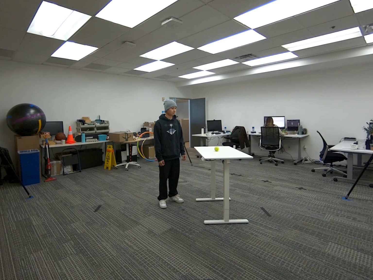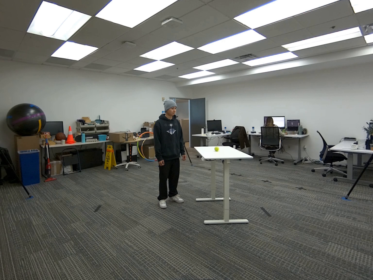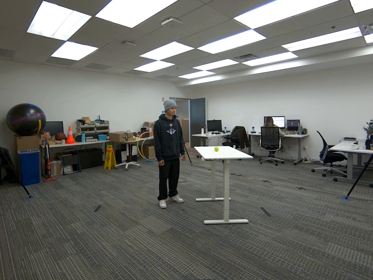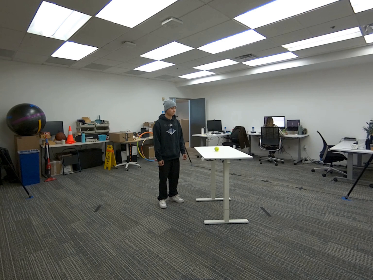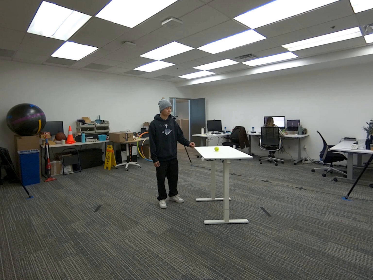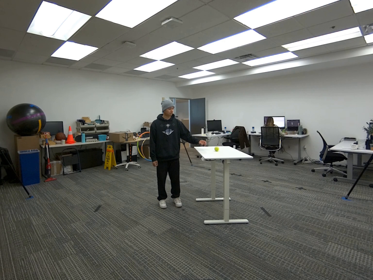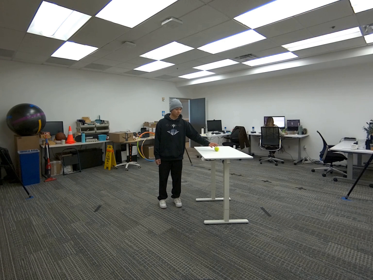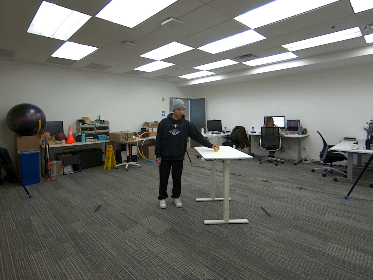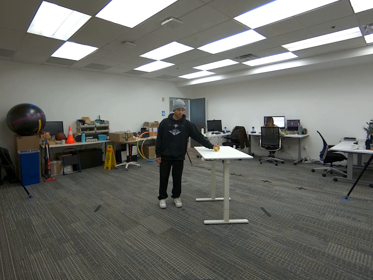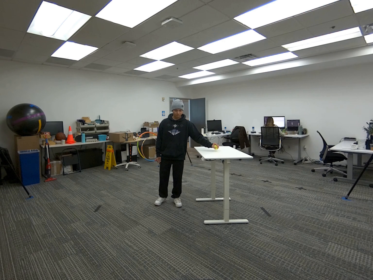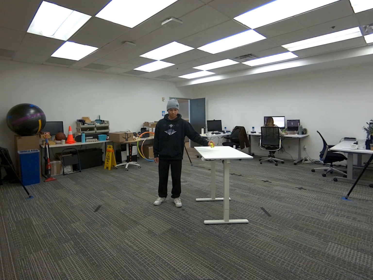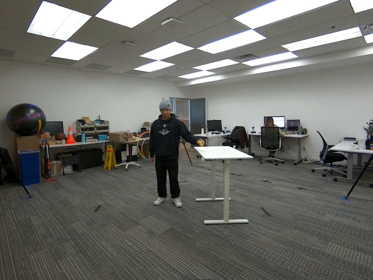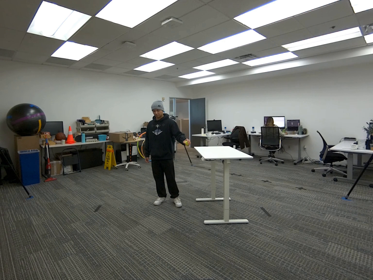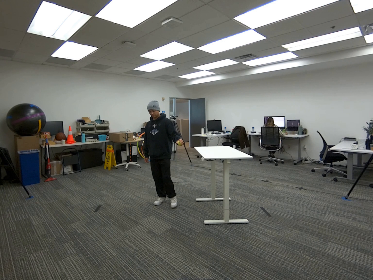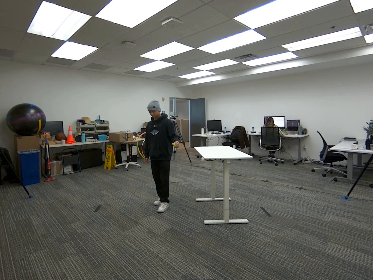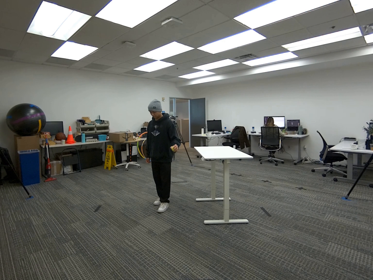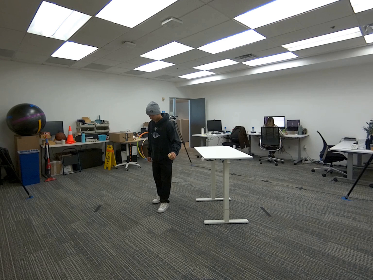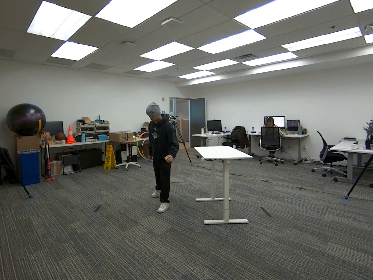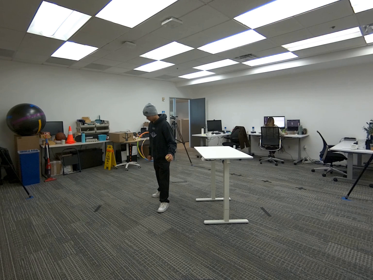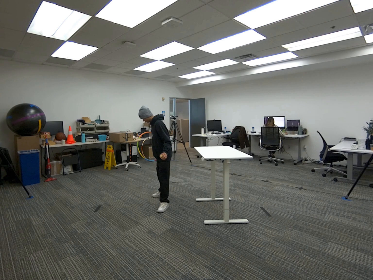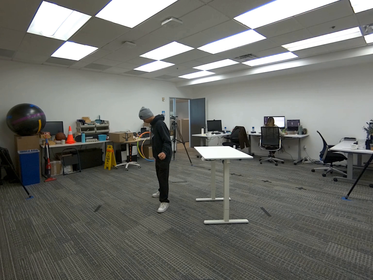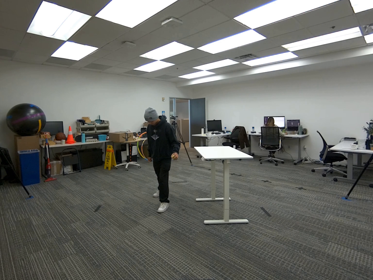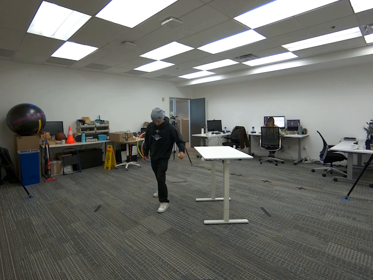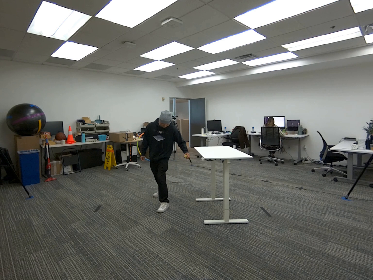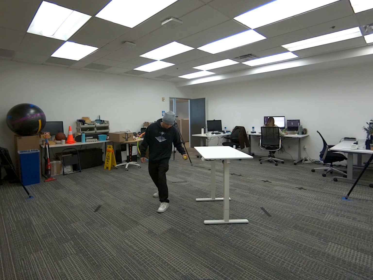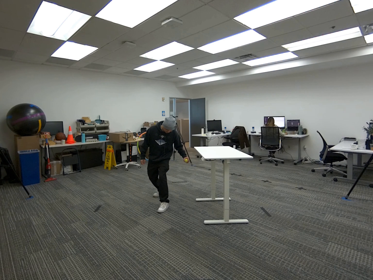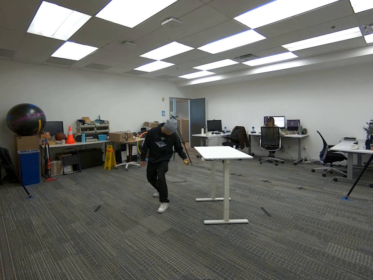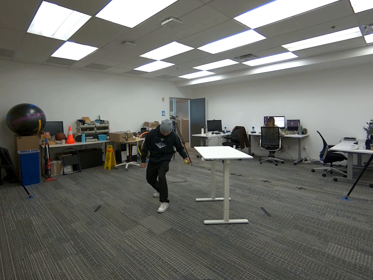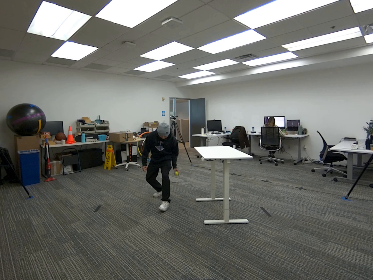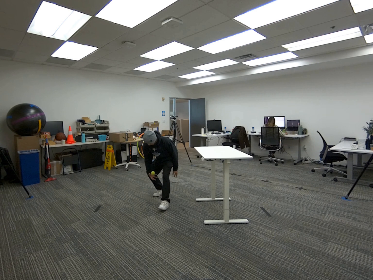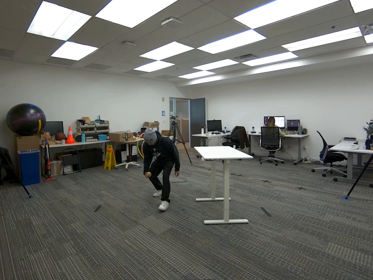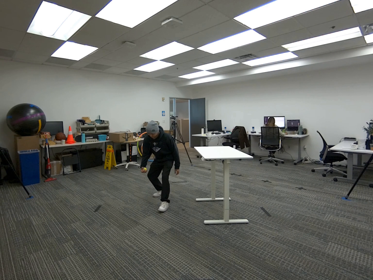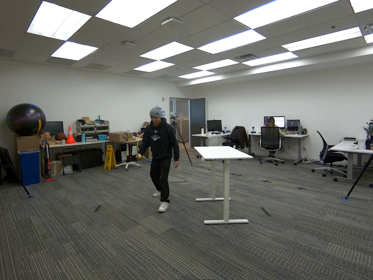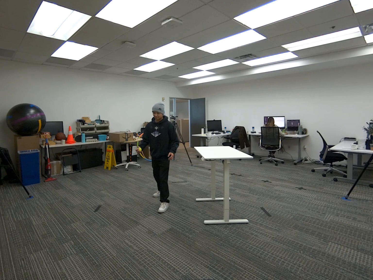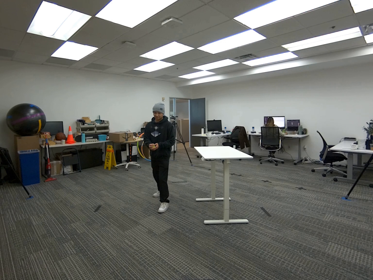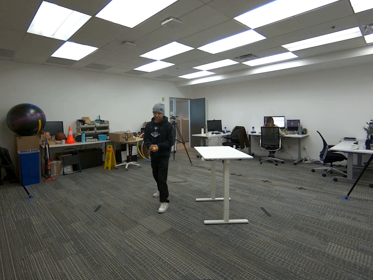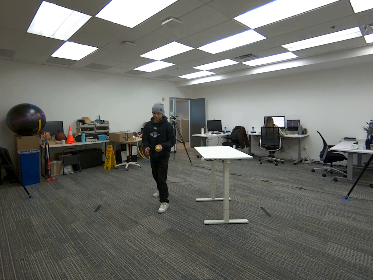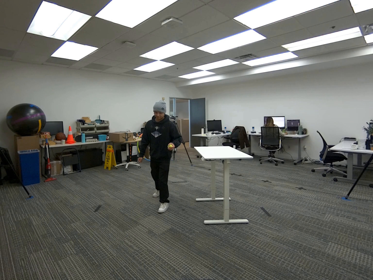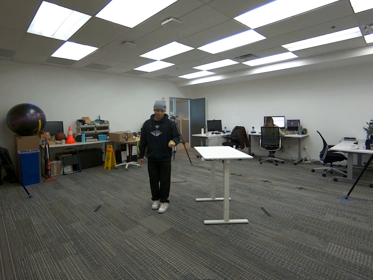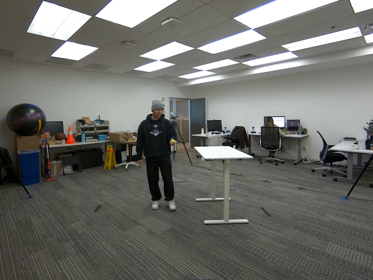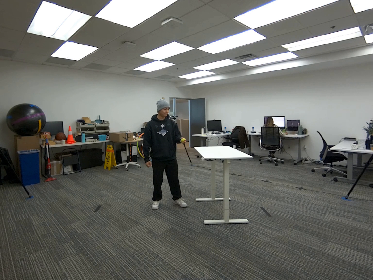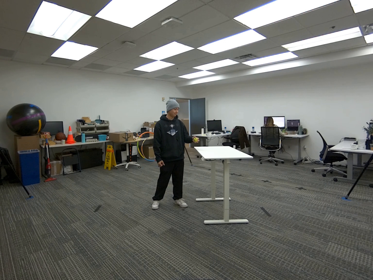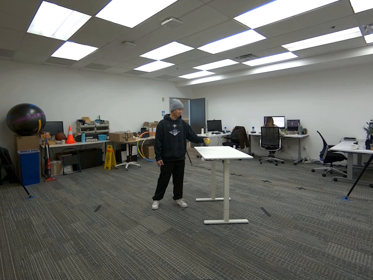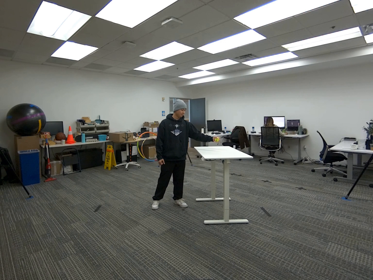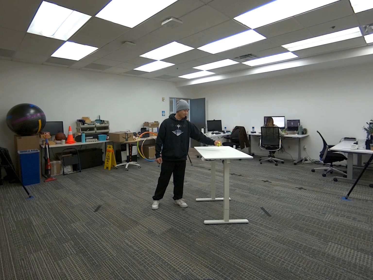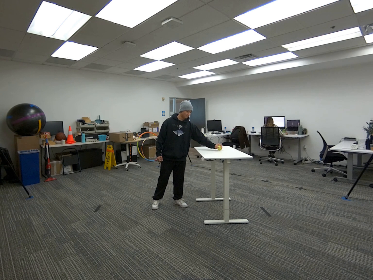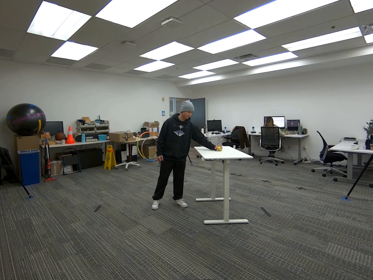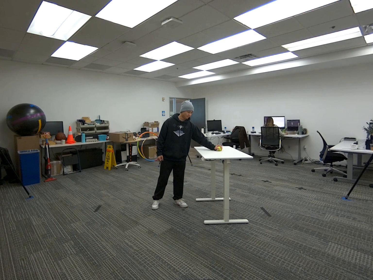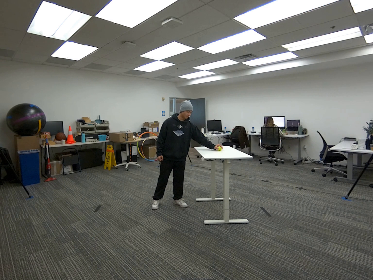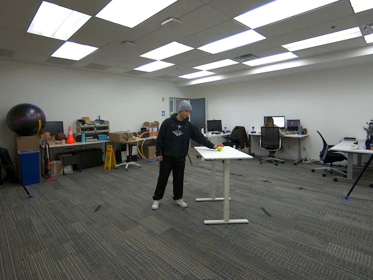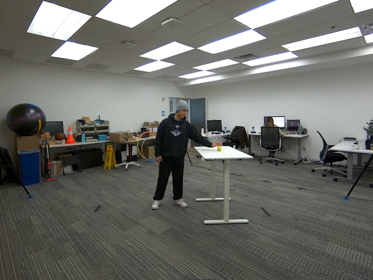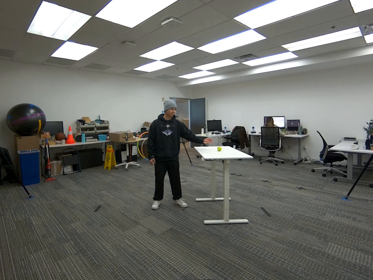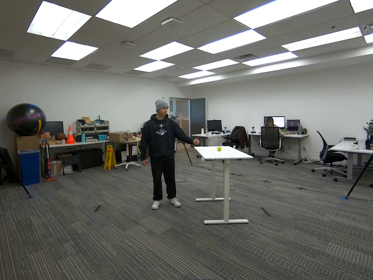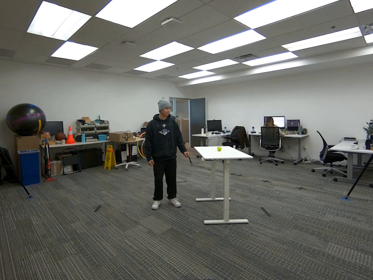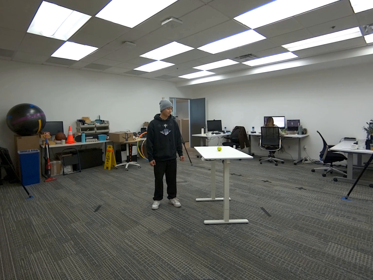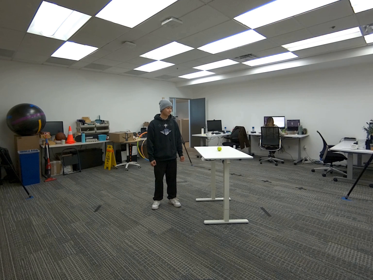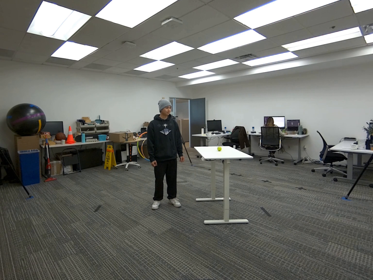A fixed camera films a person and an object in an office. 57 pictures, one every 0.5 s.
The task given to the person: Pick up the tennis ball with your left hand from the white desk and bounce the ball between your legs like a basketball, and place the tennis ball back on top of the white desk with the left hand.
